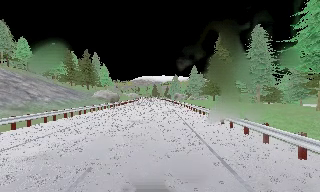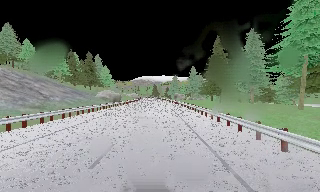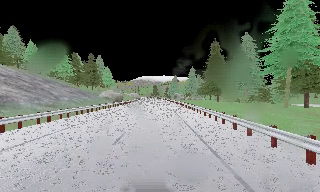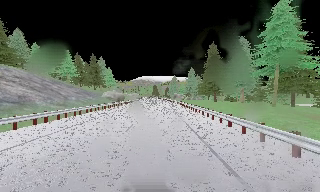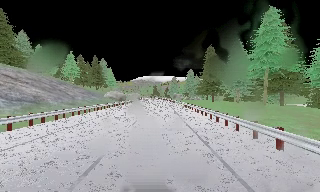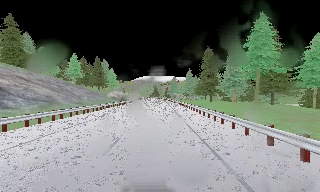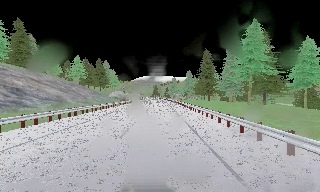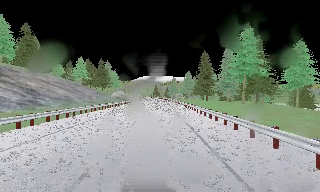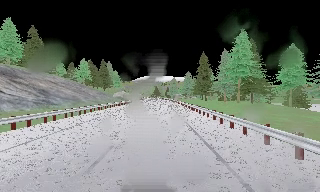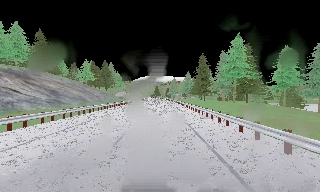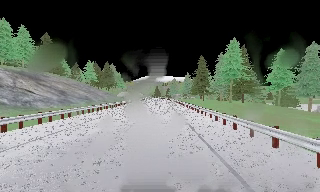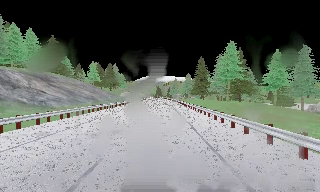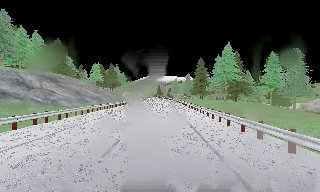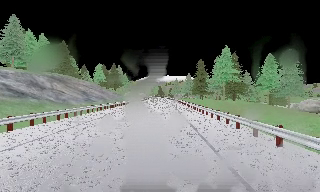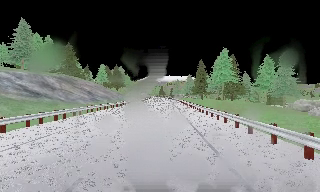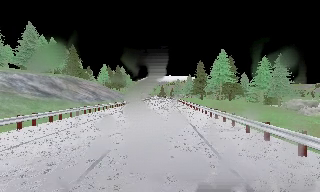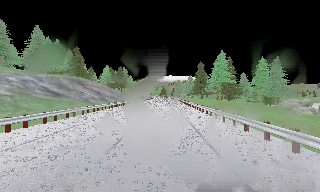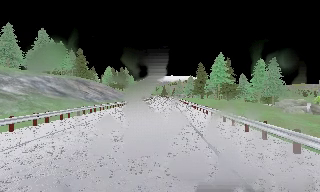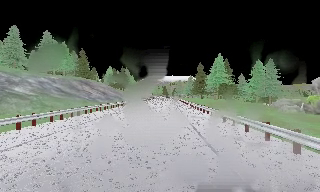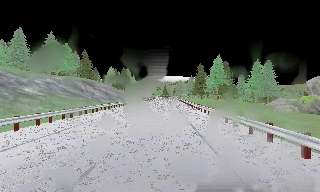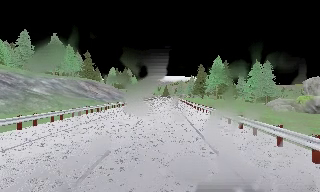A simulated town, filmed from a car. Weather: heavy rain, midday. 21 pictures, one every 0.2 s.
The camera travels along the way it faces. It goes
backward.
0.0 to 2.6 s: The camera travels backward, about 25 m, so what stands in front gets smaller.
2.6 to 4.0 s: The camera travels backward, about 11 m, so what stands in front gets smaller. It loses speed.
The film runs backward here.
